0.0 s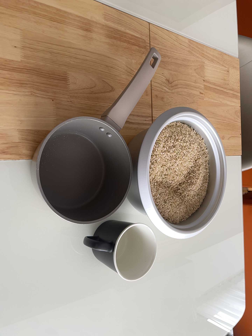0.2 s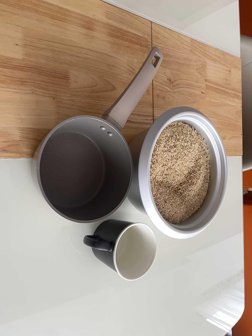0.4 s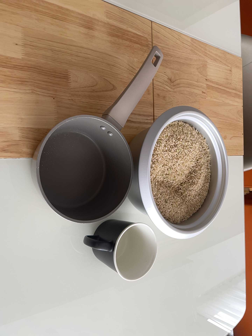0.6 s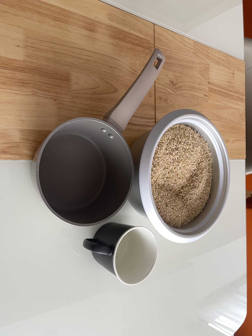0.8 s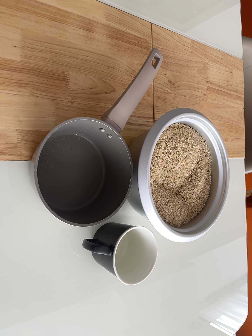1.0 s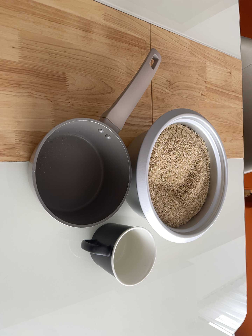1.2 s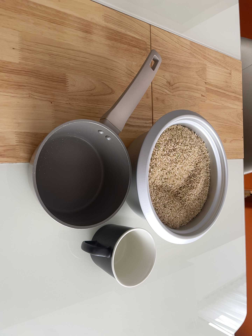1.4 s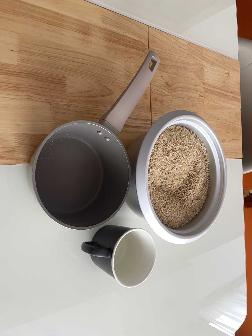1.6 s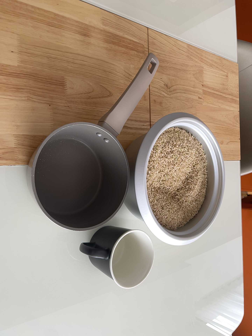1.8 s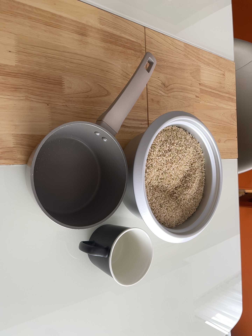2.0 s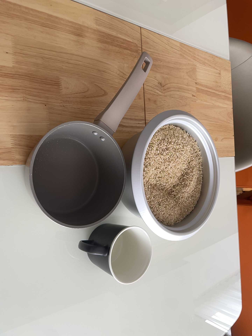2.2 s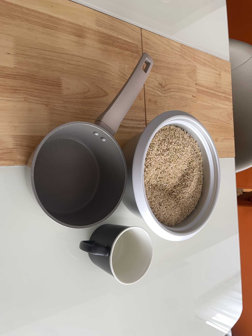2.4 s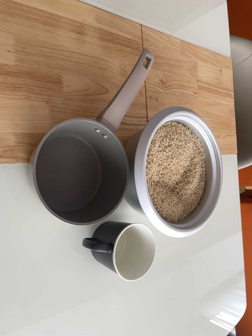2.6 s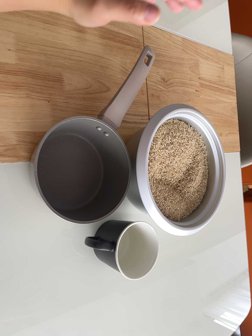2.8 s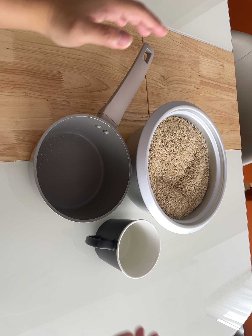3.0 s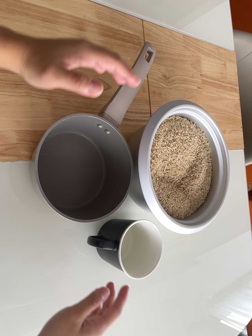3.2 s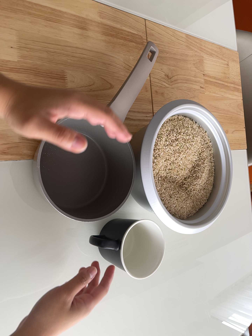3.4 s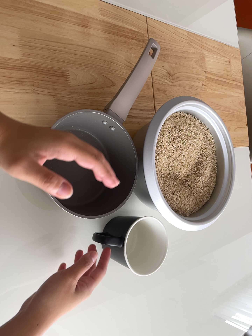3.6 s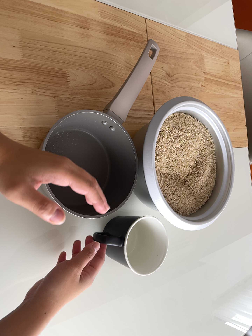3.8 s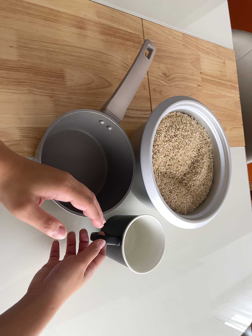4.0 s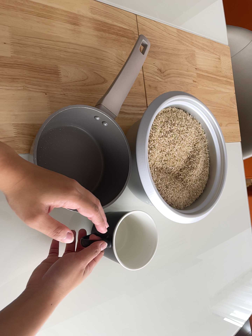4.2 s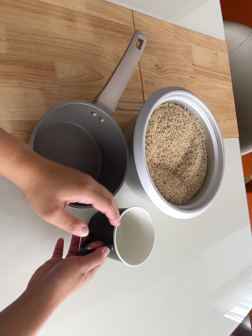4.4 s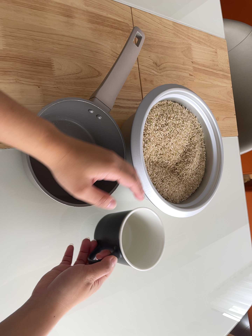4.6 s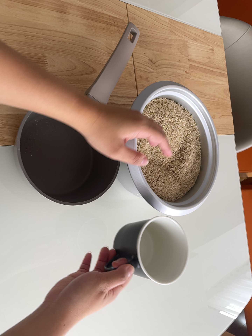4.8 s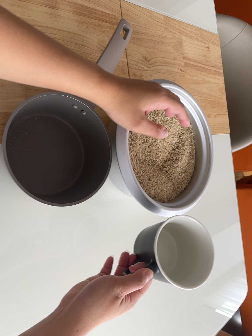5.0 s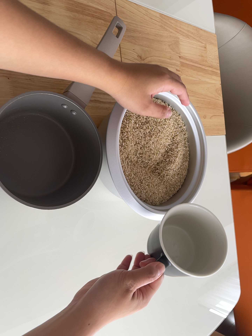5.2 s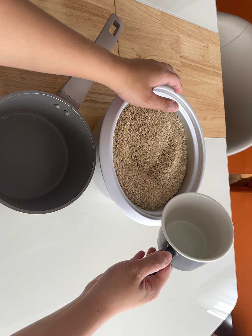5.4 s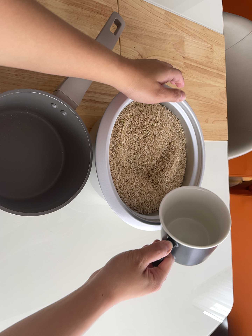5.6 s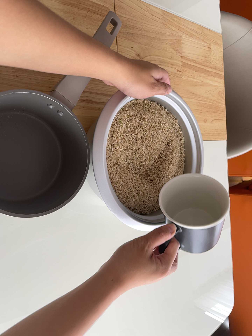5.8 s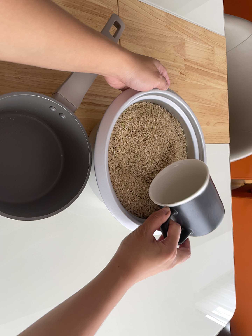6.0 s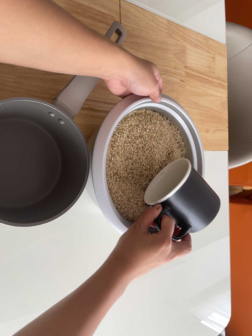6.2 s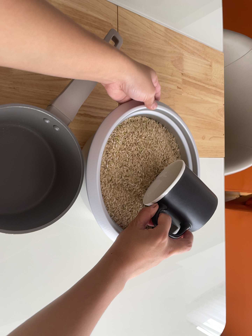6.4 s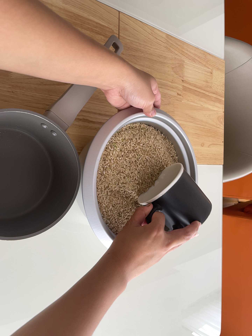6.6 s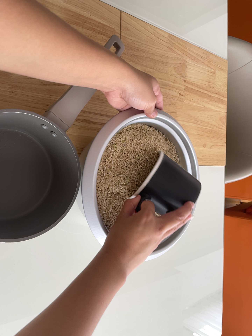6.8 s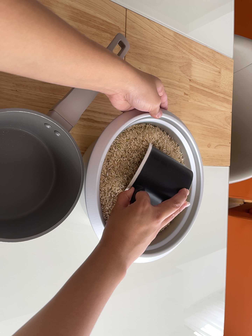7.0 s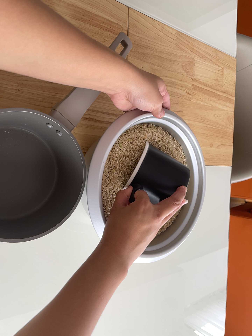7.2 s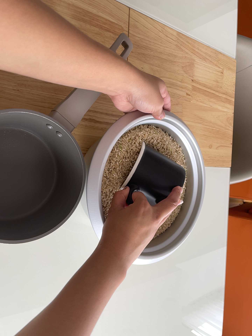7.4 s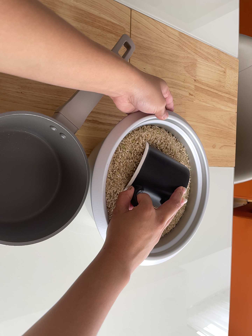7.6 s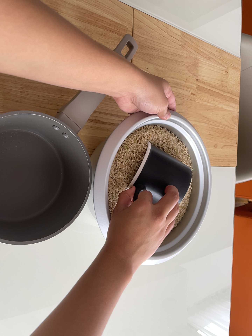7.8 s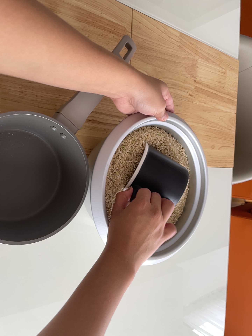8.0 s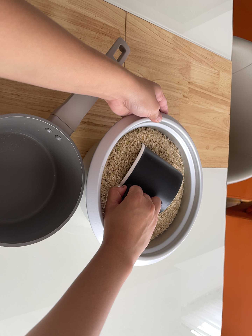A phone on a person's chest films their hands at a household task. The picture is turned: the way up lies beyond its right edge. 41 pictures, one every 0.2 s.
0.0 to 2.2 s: The camera shifts only a little, or ends up much as it began.
2.2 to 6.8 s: The camera travels forward and to its right, about 10 cm, so what stands in front looms larger.
6.8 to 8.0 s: The camera keeps its place and its aim.
The film runs forward here.
